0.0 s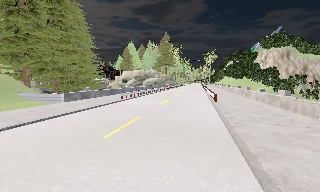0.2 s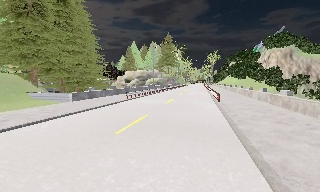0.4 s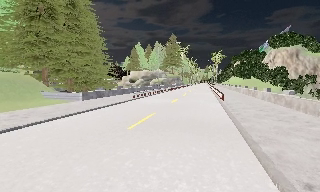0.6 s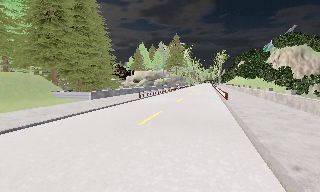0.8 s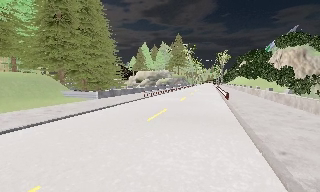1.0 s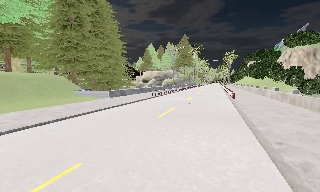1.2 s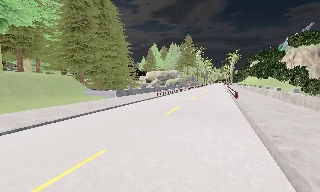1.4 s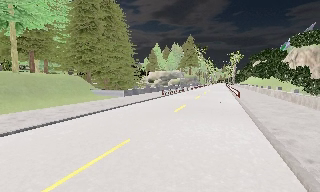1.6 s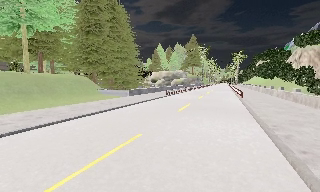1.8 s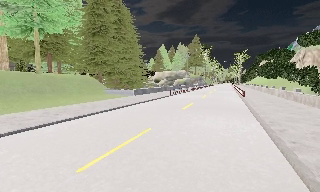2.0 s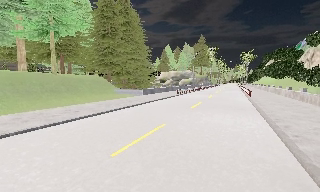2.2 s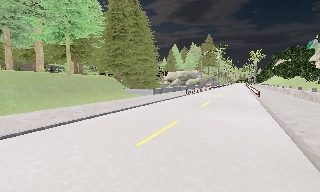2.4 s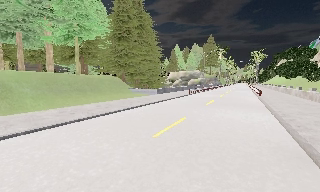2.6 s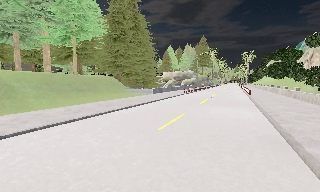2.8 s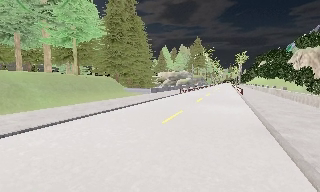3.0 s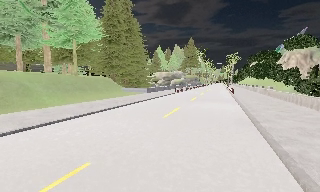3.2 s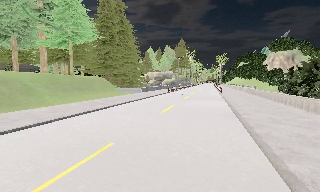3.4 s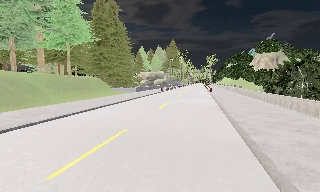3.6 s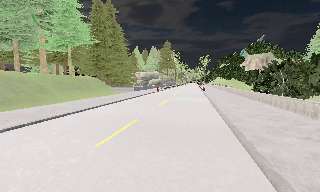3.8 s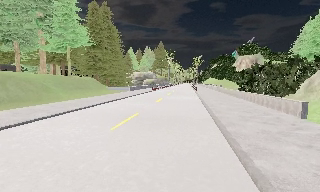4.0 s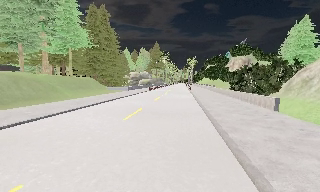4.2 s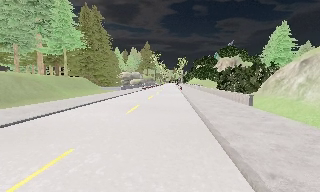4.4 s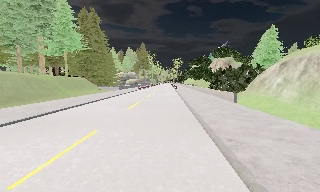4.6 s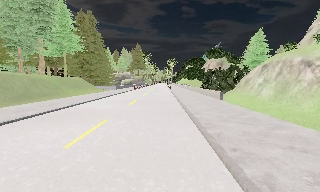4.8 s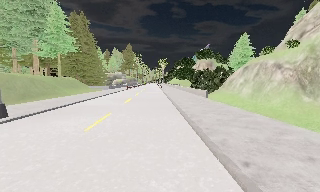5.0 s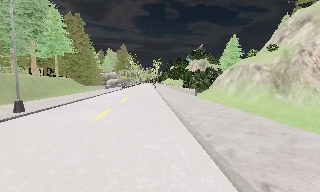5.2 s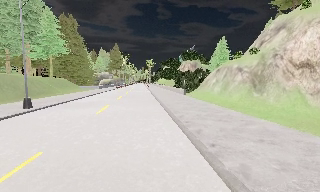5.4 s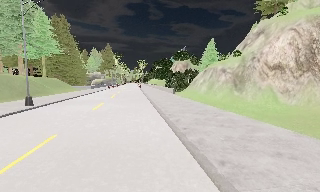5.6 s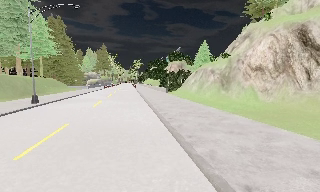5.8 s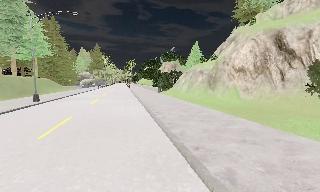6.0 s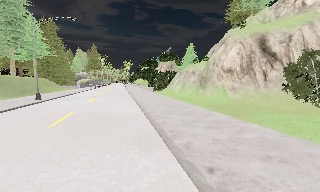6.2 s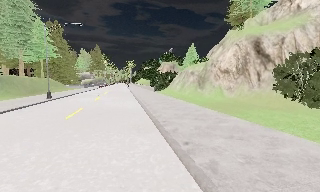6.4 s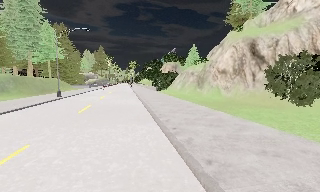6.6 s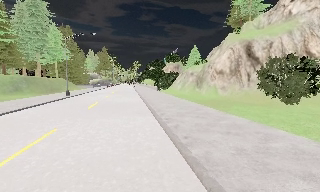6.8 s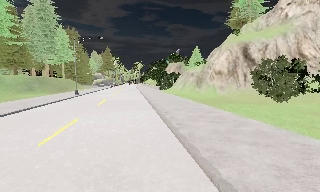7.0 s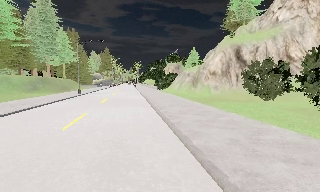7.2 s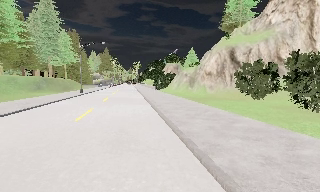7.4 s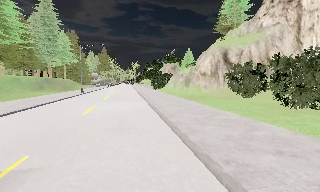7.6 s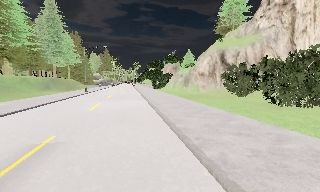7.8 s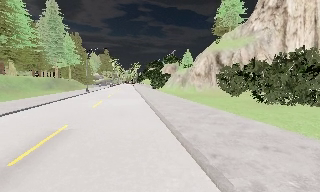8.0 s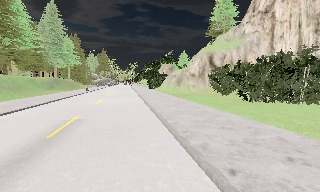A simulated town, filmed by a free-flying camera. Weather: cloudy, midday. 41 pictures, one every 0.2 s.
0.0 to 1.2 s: The camera travels backward, about 4 m, so what stands in front gets smaller.
1.2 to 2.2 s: The camera travels backward and to its left, about 3.5 m, so what stands in front gets smaller.
2.2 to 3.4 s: The camera pans to its right, which is clockwise from overhead, by about 15 degrees. It travels backward, about 7 m, so what stands in front gets smaller. It gains speed.
3.4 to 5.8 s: The scene slides to the left, as the camera pans about 25 degrees to its right. It travels backward, about 20 m, so what stands in front gets smaller.
5.8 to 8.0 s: The camera travels backward, about 16 m, so what stands in front gets smaller.
The film runs backward here.
